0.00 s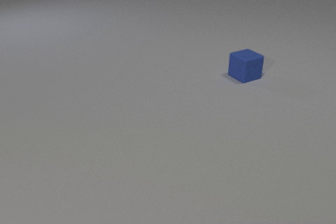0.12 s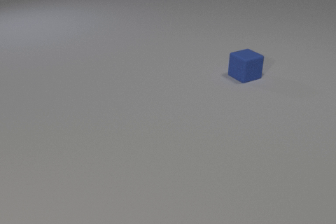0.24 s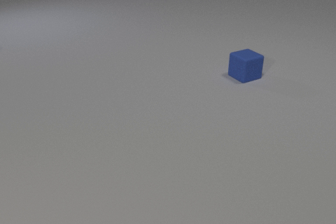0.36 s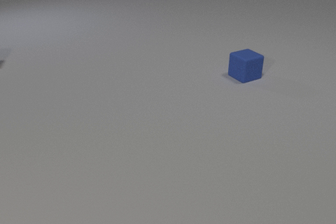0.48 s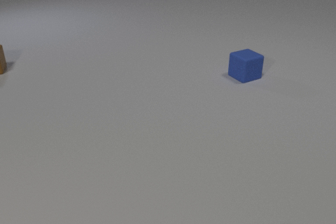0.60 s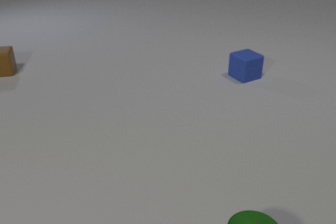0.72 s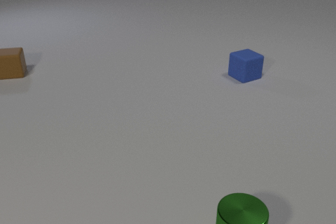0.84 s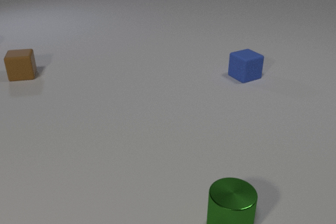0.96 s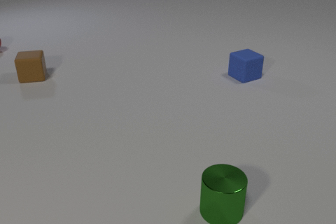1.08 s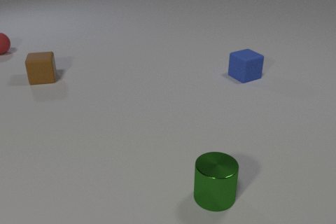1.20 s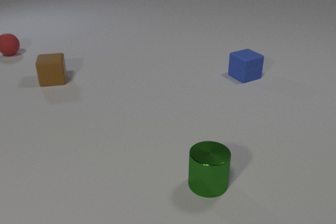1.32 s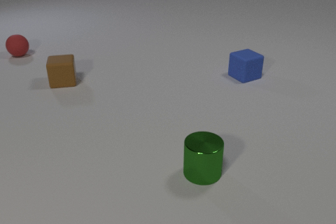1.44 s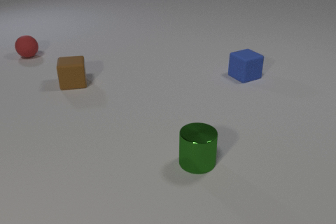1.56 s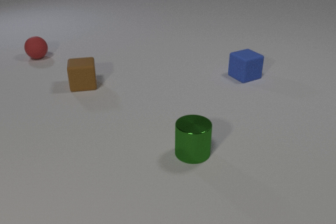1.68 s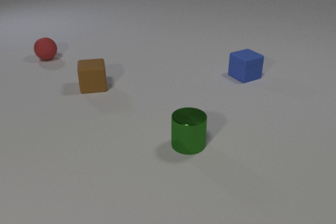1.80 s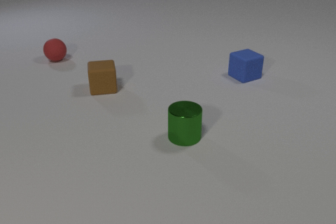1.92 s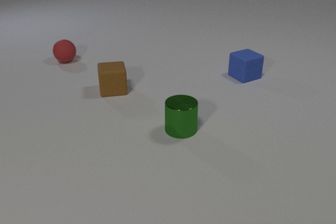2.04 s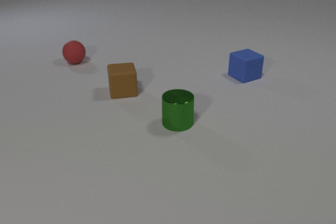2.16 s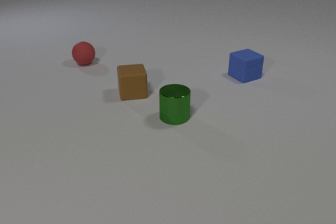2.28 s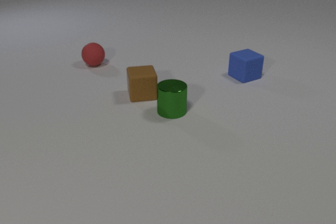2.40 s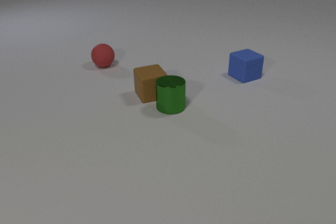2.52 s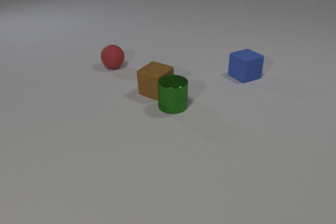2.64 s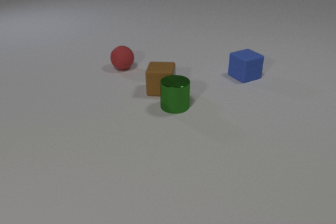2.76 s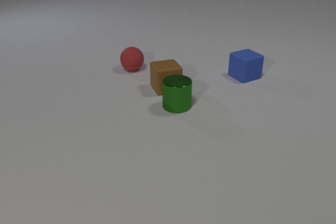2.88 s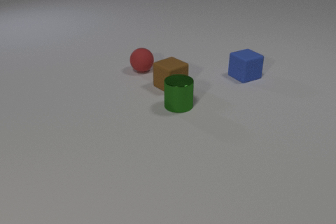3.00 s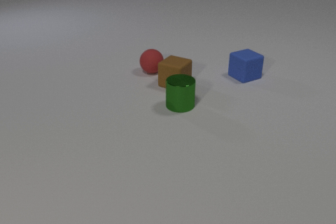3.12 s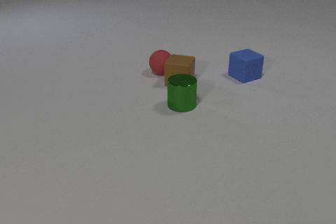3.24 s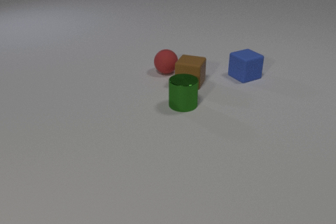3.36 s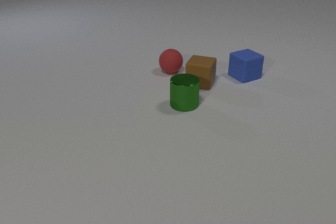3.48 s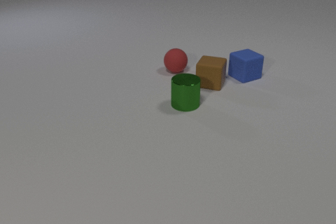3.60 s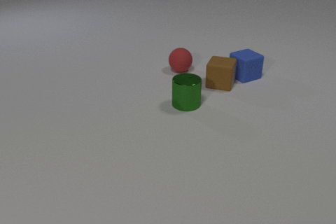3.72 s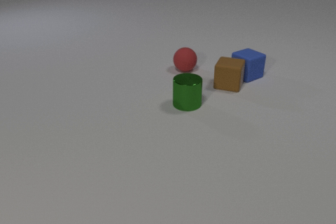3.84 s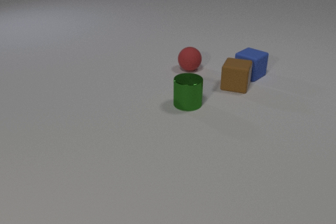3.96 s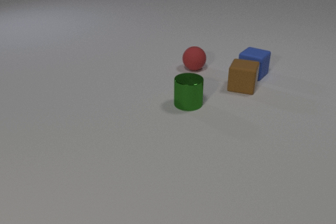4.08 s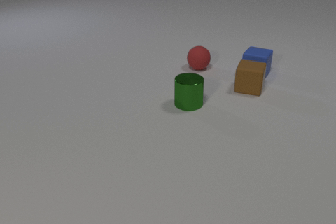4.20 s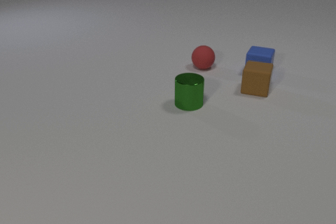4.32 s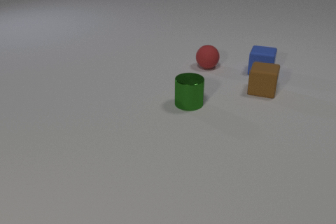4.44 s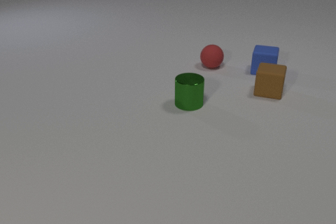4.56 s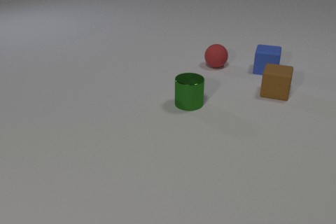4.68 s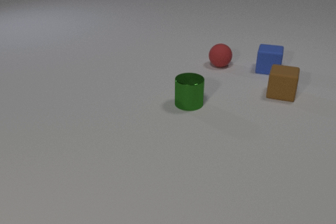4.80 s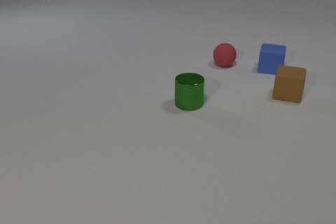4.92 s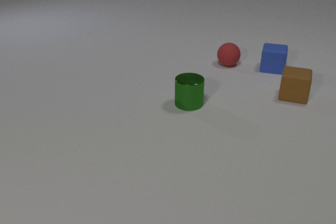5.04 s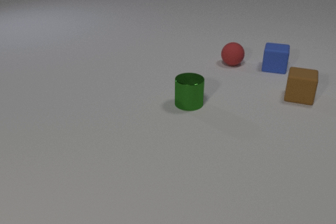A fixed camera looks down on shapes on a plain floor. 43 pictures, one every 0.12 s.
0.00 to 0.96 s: The green metal cylinder comes in at the bottom edge, slides away from the camera and to the left. The brown rubber cube comes in at the left edge, slides to the right and toward the camera.
0.96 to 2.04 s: The green metal cylinder slides away from the camera. The brown rubber cube slides to the right and toward the camera. The red rubber sphere rolls to the right and toward the camera.
2.04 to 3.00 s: The green metal cylinder slides away from the camera. The brown rubber cube slides to the right, spins counterclockwise seen from above by about 135 degrees, its near face sliding to the right. The red rubber sphere rolls to the right and toward the camera. The green metal cylinder and the brown rubber cube collide.
3.00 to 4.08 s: The green metal cylinder slides to the right. The brown rubber cube slides to the right. The red rubber sphere rolls to the right. The blue rubber cube slides to the right and away from the camera, spins so that its near face slides to the right, counterclockwise seen from above. The brown rubber cube and the red rubber sphere collide. The brown rubber cube and the blue rubber cube collide.
4.08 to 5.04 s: The brown rubber cube slides to the right. The red rubber sphere rolls to the right and away from the camera. The blue rubber cube slides to the right and away from the camera.
How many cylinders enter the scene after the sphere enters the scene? 0.
What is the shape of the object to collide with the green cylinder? cube.
How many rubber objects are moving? 3.
